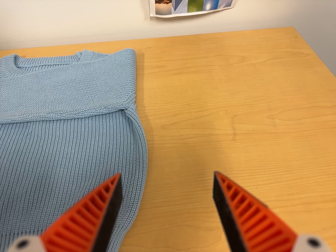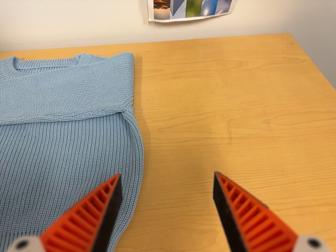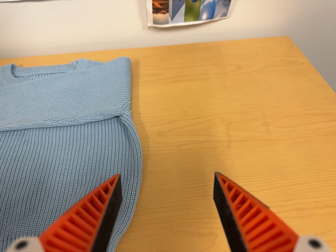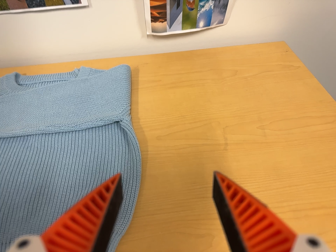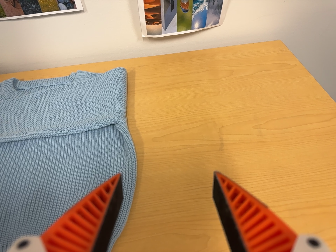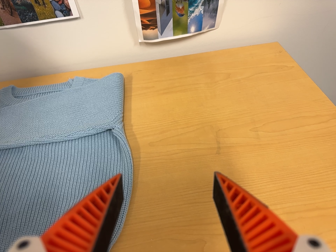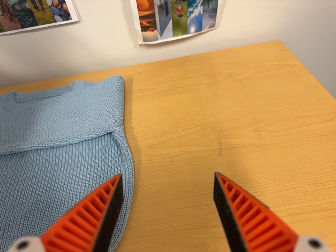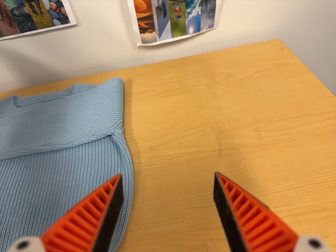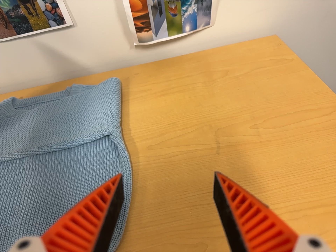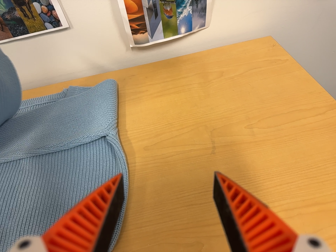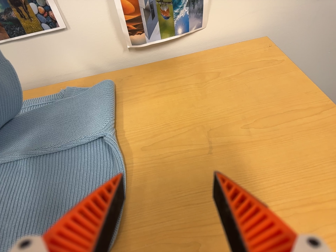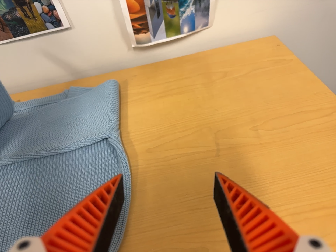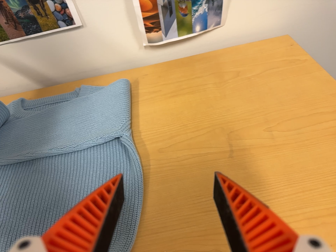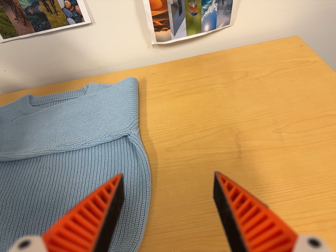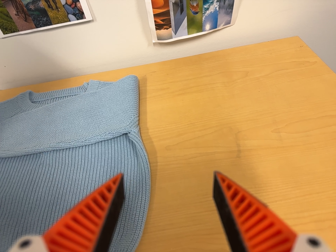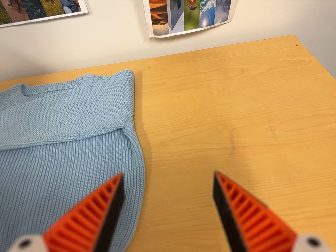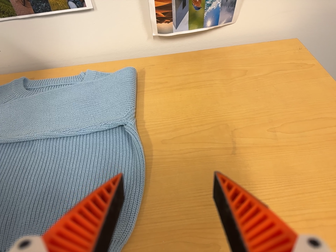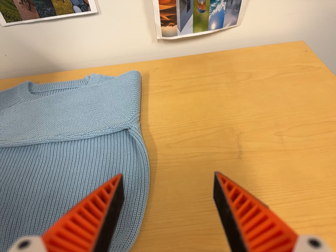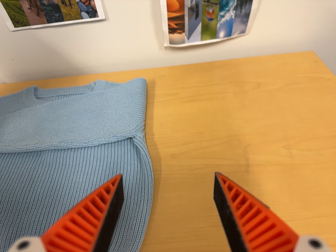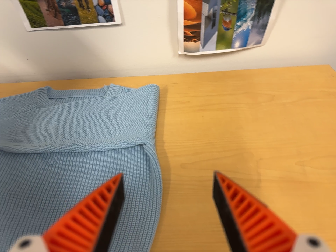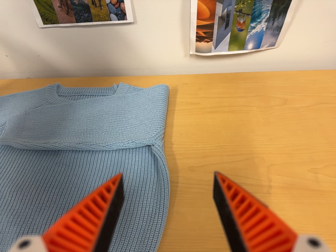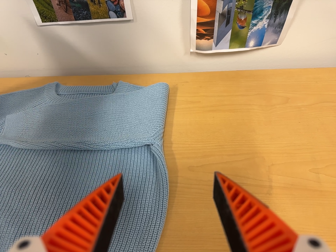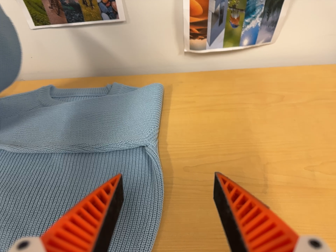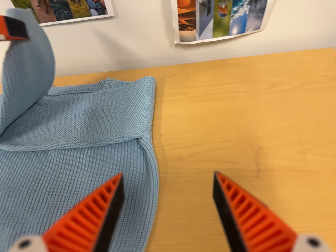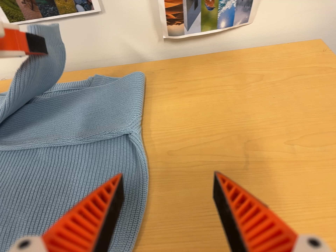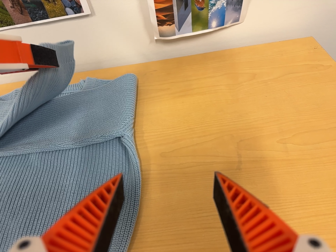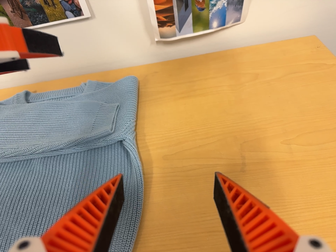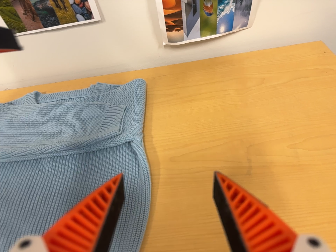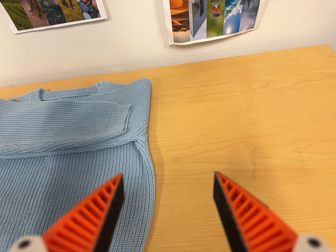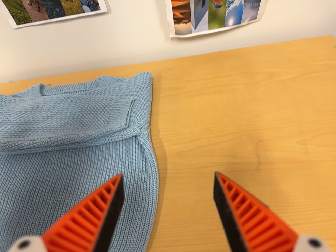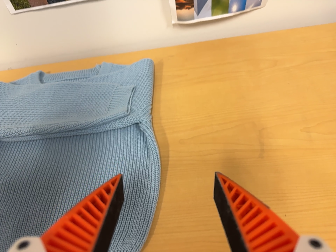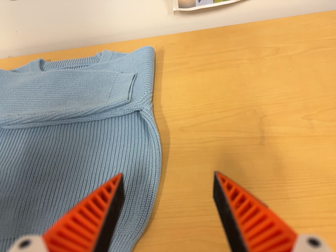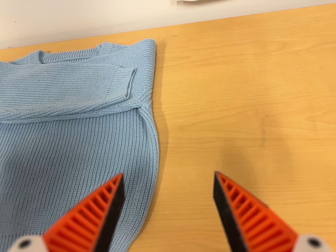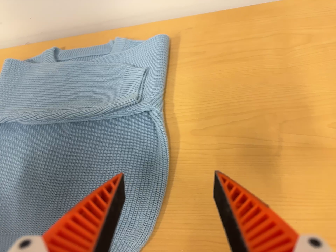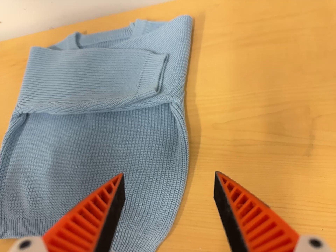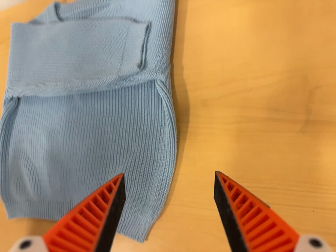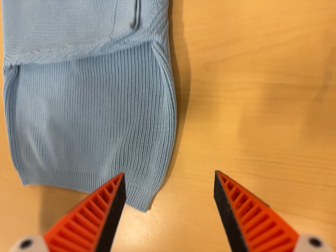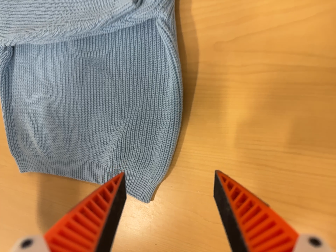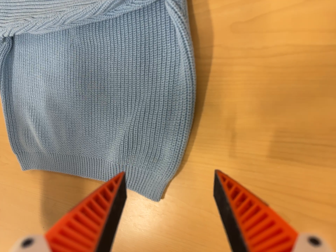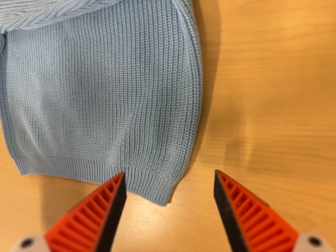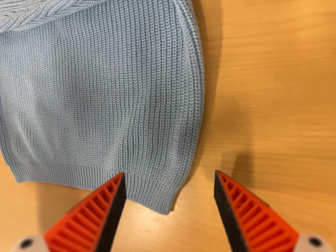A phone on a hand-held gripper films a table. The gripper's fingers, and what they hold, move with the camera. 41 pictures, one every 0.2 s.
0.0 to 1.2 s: The camera travels to its right, about 5 cm.
1.2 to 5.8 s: The camera travels forward, about 5 cm, so what stands in front looms larger.
5.8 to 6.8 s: The camera pans to its left by about 15 degrees. It travels toward the top of its view and to its right, about 12 cm. Its aim tips toward the bottom of its view by about 20 degrees.
6.8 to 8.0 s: The camera pans to its left by about 10 degrees. It travels forward and to its right, about 16 cm, so what stands in front looms larger. Its aim tips toward the bottom of its view by about 25 degrees, and the scene shifts upward. It rolls about its line of sight by about 10 degrees, and the scene rotates counterclockwise.
The film runs forward here.
